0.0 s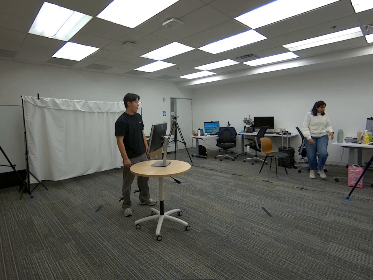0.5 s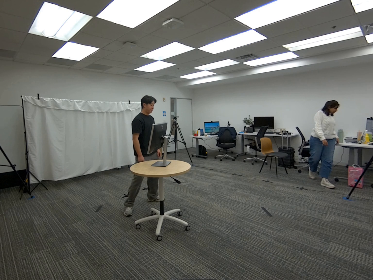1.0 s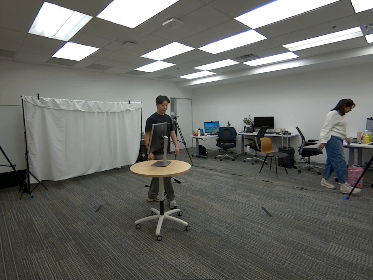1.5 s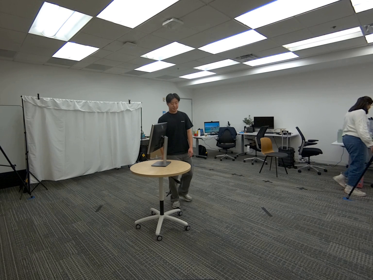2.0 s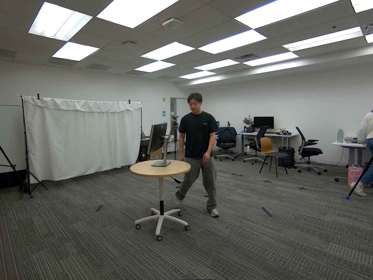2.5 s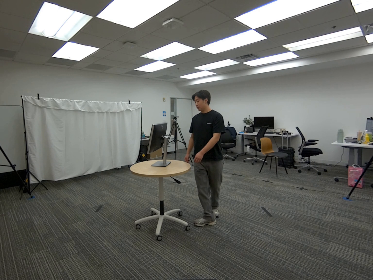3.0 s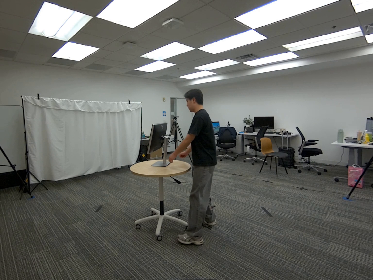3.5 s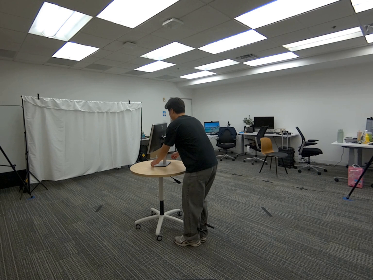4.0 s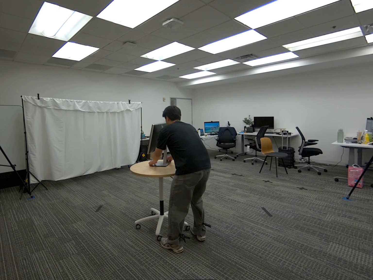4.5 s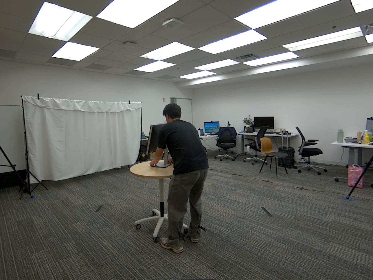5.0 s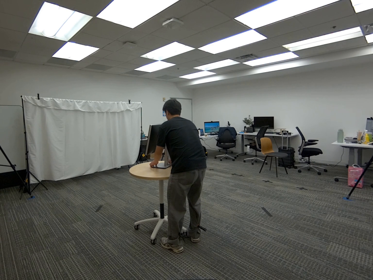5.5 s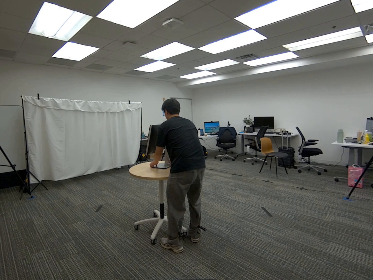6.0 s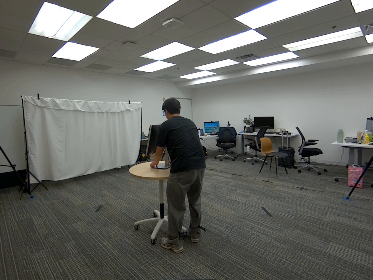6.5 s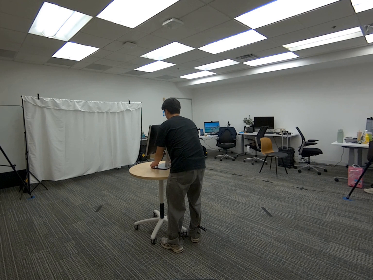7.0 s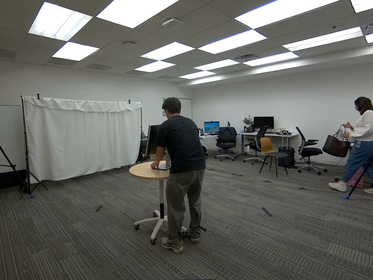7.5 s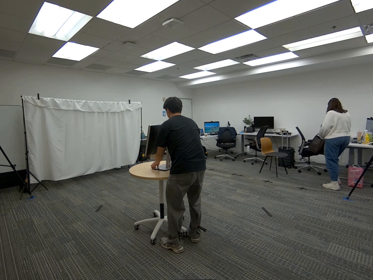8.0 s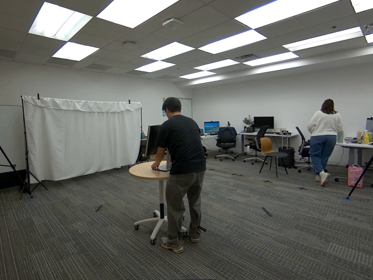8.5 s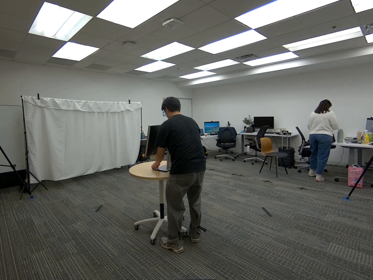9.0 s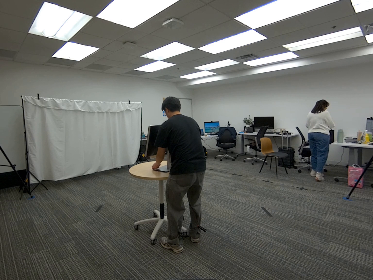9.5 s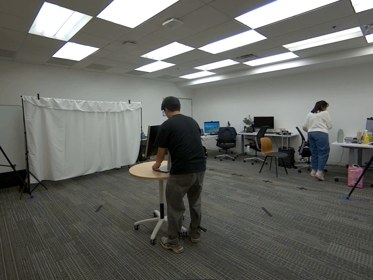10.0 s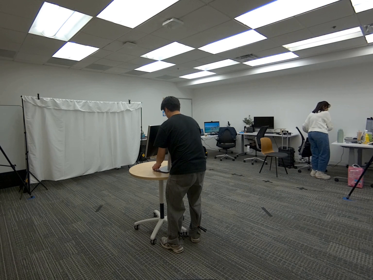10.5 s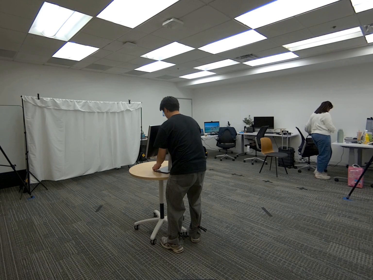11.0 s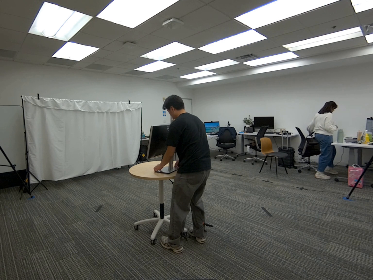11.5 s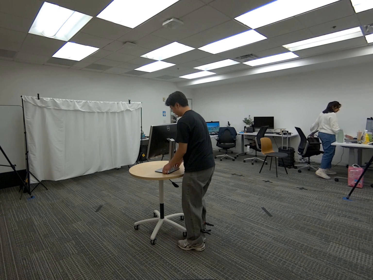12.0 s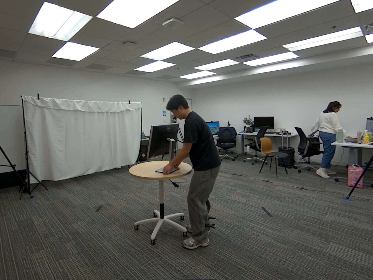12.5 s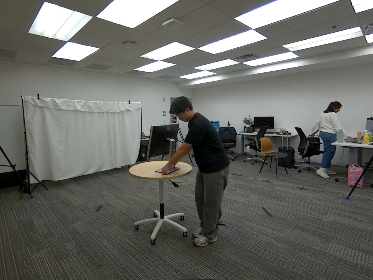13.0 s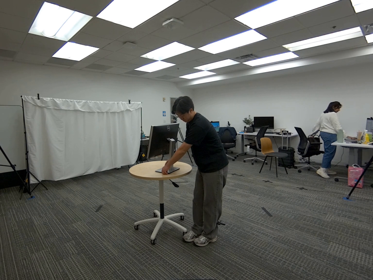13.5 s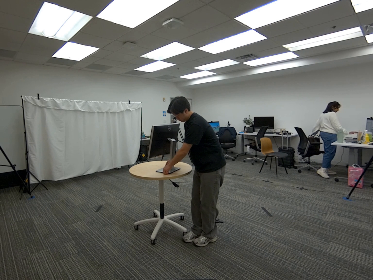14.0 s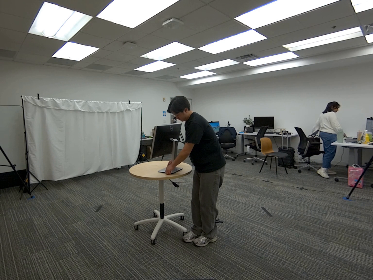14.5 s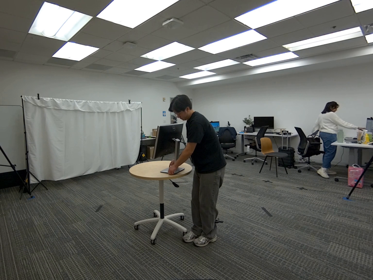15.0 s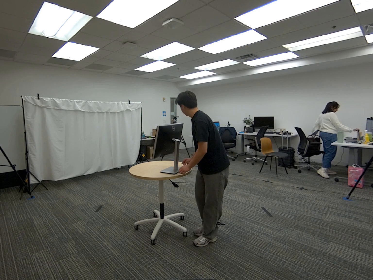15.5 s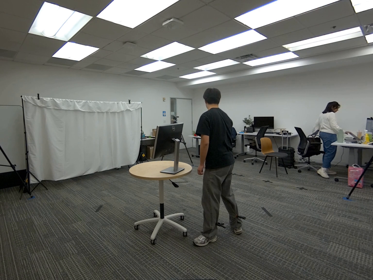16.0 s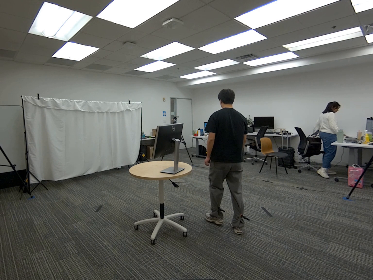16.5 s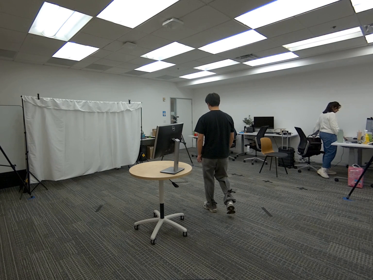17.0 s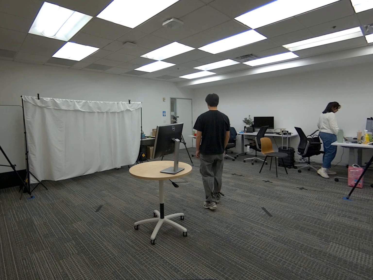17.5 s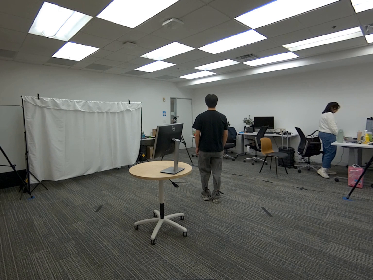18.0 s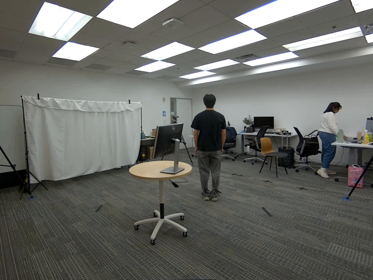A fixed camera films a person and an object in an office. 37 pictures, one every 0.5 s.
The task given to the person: Walk over to the round table and pull the monitor towards you. Step away when complete.
